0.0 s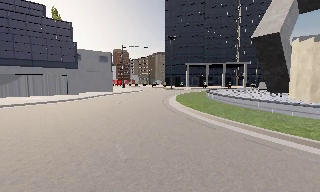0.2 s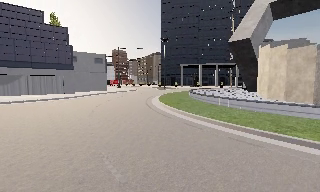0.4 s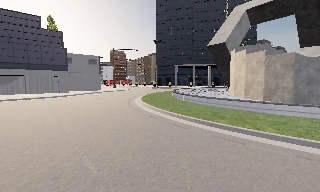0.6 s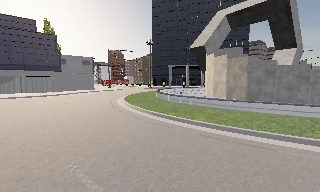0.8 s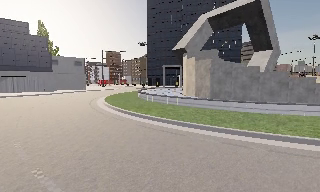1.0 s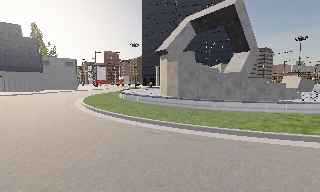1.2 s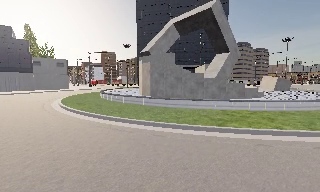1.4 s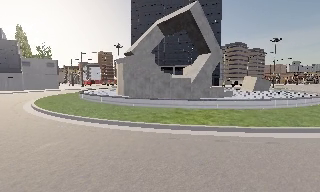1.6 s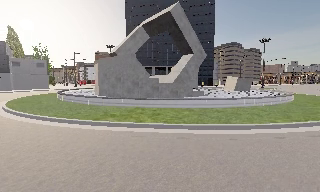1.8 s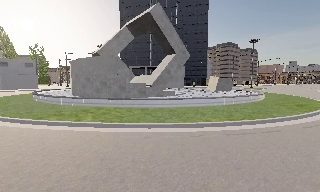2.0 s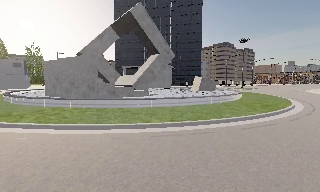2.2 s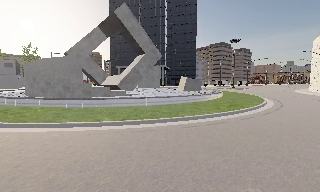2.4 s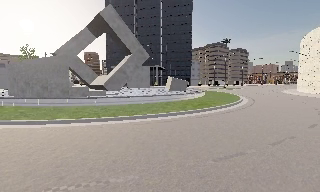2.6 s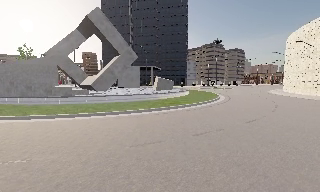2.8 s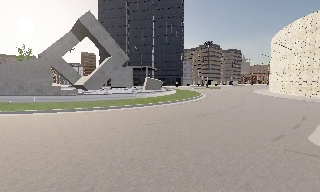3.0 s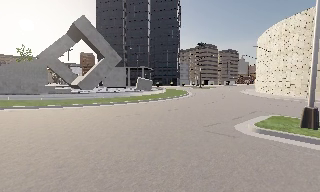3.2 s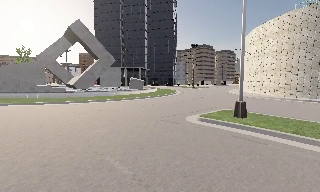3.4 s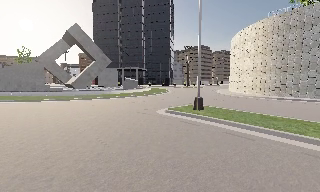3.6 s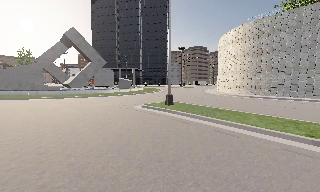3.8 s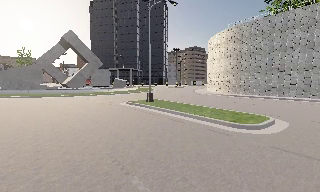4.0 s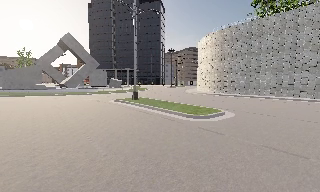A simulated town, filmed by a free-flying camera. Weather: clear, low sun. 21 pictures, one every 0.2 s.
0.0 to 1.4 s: The camera travels to its right and backward, about 17 m, so close, fixed things drift to the left.
1.4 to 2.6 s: The camera travels to its right, about 13 m, so close, fixed things drift to the left.
2.6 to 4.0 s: The camera travels backward and to its right, about 16 m, so what stands in front gets smaller.
The film runs forward here.
